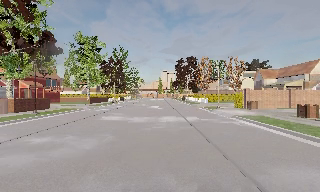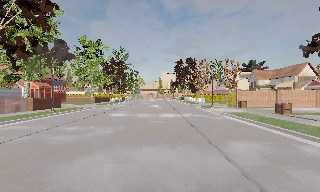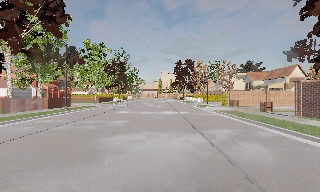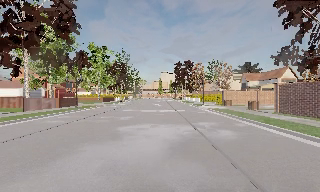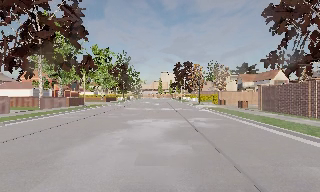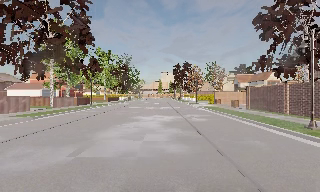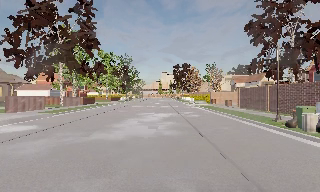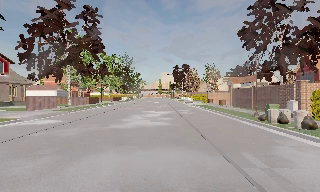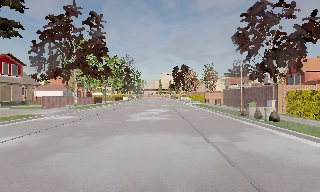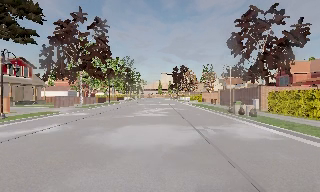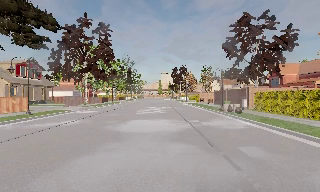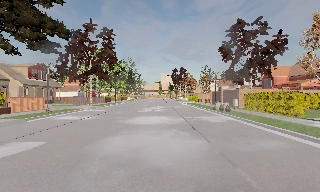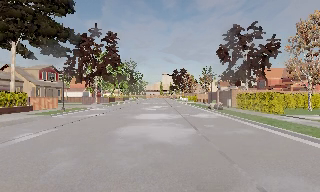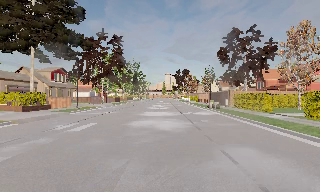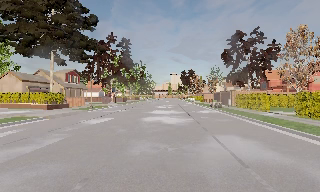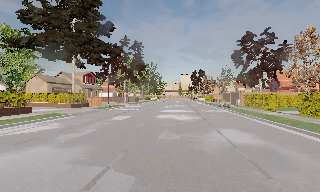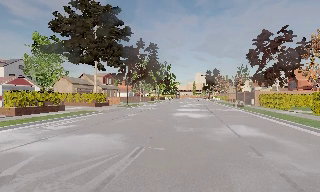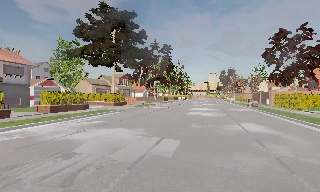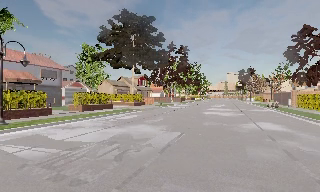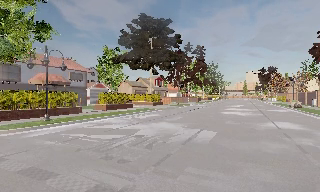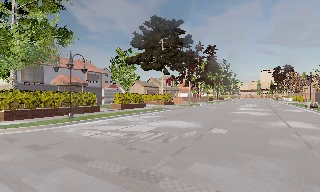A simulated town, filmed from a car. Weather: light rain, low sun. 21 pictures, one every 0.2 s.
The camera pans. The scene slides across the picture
to the right.
The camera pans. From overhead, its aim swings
counterclockwise.
0.0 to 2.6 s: The camera travels backward, about 30 m, so what stands in front gets smaller.
2.6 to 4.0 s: The scene slides to the right, as the camera pans about 30 degrees to its left. It travels backward, about 9 m. It loses speed.
The film runs backward here.
